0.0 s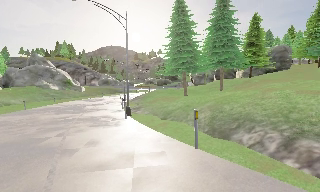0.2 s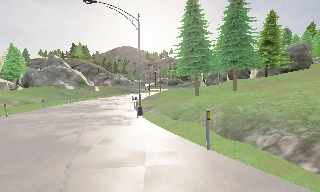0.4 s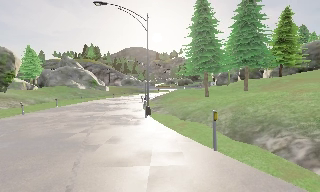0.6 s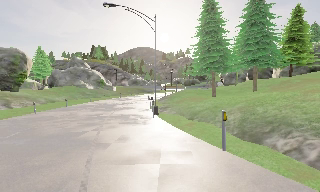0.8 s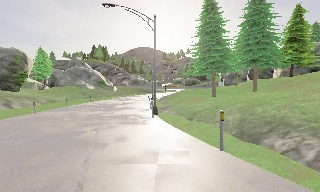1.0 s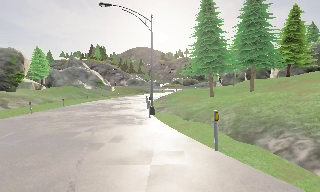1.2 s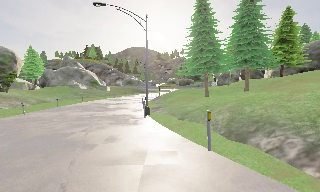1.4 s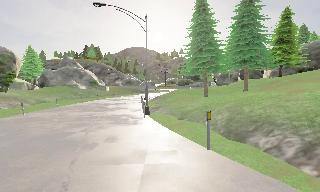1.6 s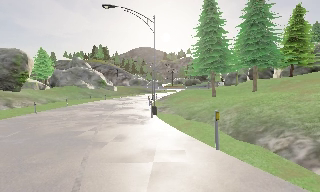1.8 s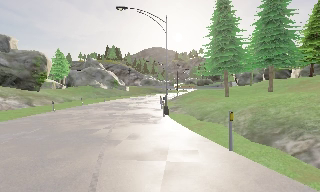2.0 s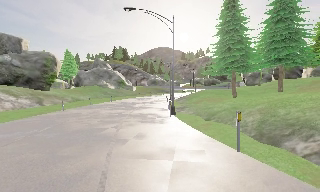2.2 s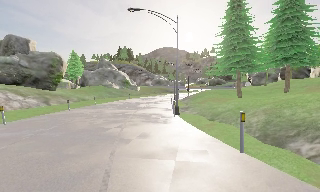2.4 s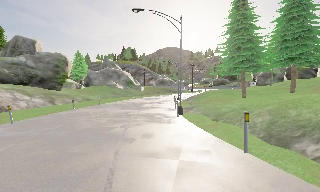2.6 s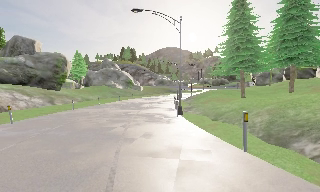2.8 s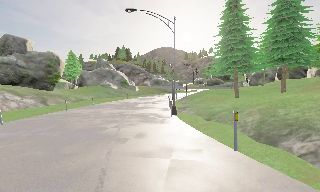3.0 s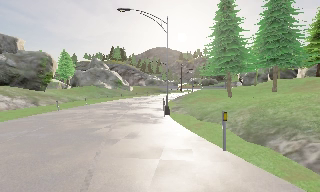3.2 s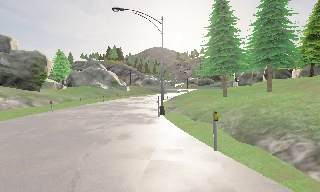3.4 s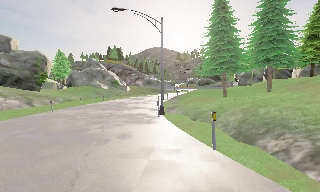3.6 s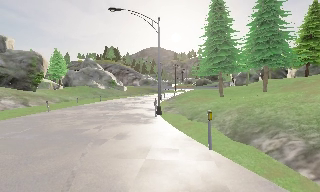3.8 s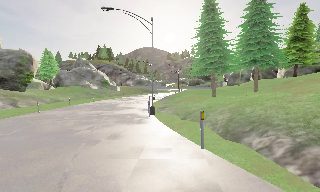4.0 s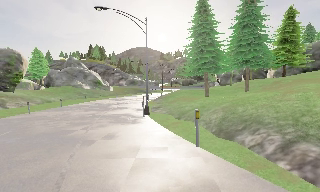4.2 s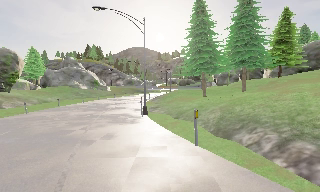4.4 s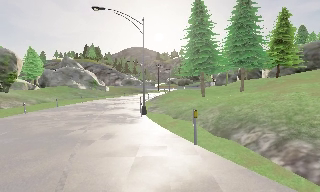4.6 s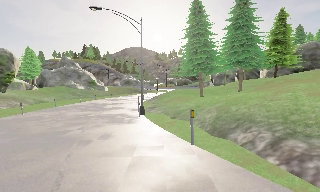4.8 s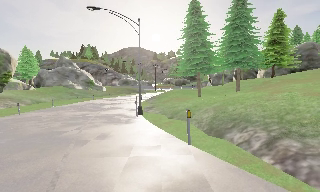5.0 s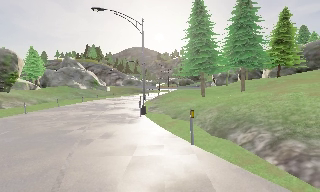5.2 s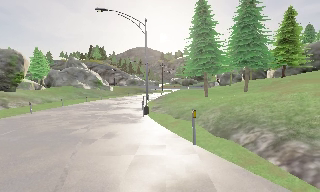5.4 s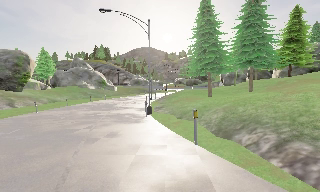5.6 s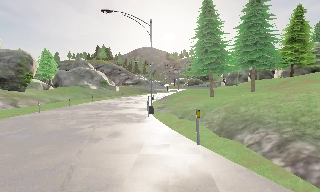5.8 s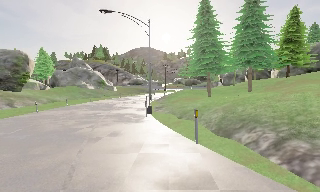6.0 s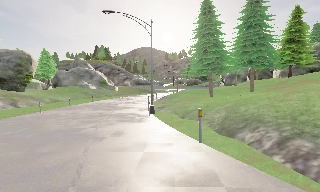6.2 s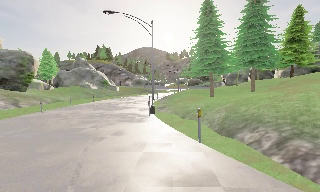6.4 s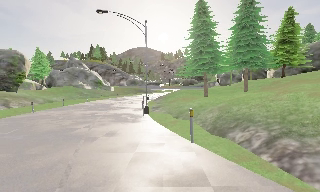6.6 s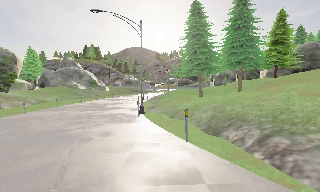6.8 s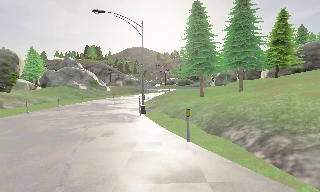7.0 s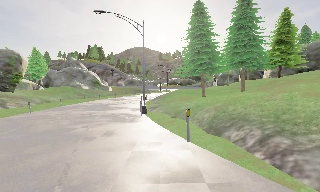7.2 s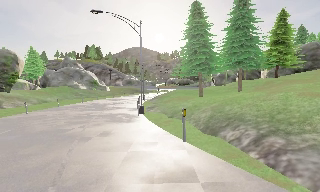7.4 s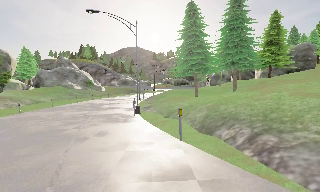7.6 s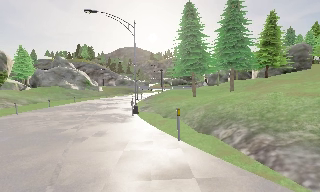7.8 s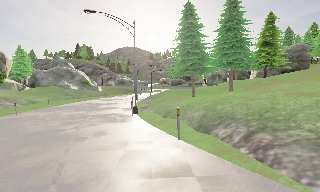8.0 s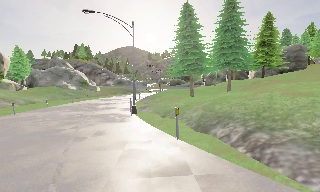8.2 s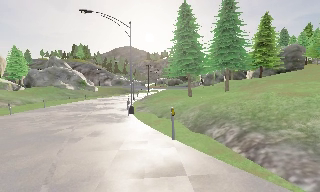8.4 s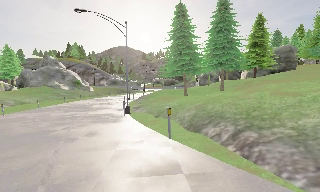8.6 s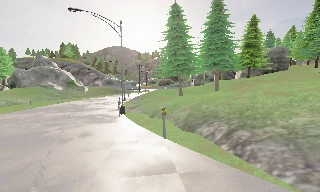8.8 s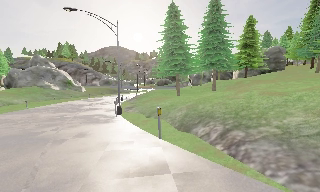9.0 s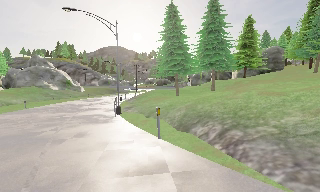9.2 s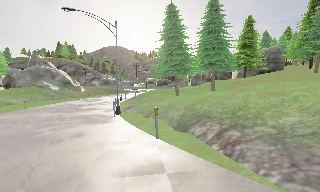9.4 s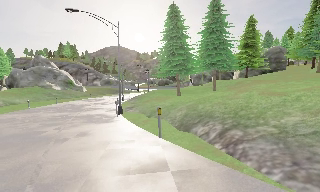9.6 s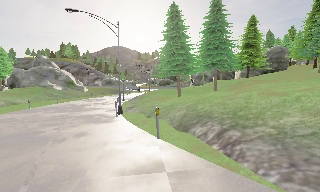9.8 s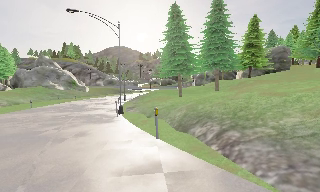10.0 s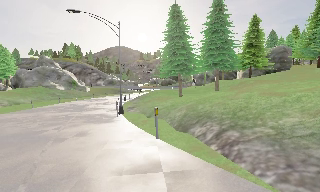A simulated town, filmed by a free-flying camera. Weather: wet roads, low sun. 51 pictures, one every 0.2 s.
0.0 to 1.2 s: The camera shifts only a little, or ends up much as it began.
1.2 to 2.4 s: The camera swings to its left by about 10 degrees, and the scene slides to the right.
2.4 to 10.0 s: The camera pans to its right, which is clockwise from overhead, by about 15 degrees. It travels backward and to its right, about 1.5 m, so what stands in front gets smaller.
The film runs backward here.
